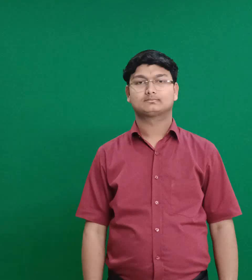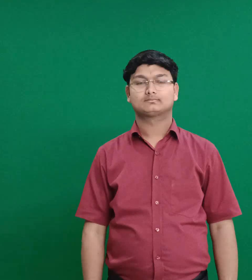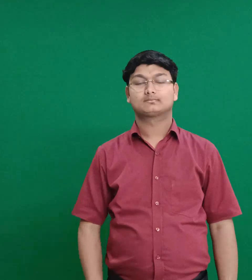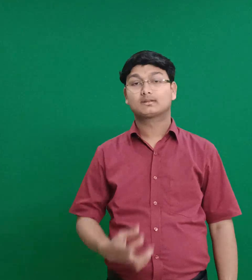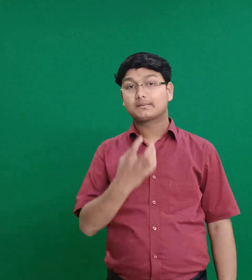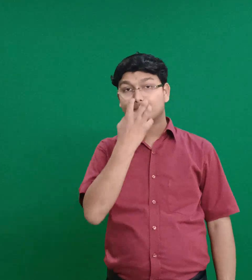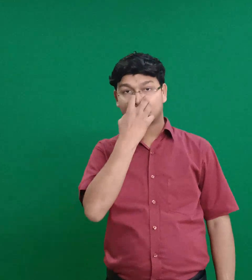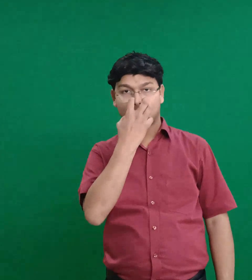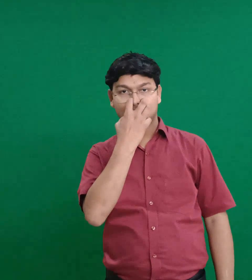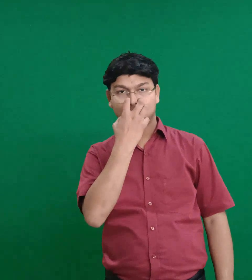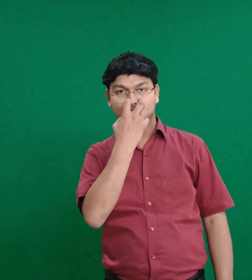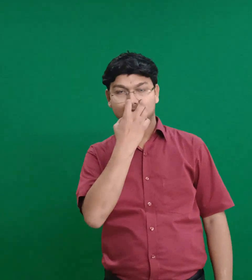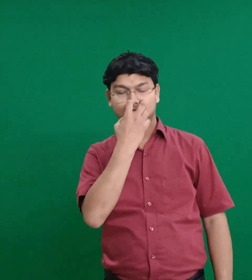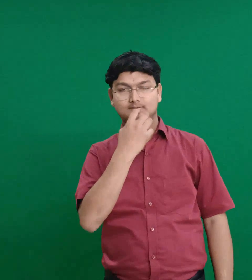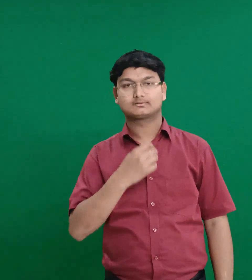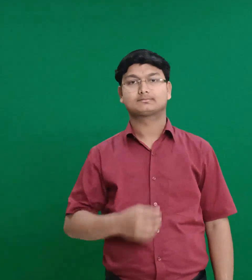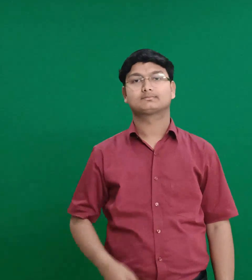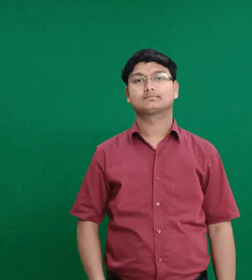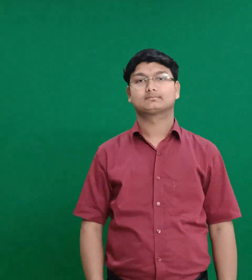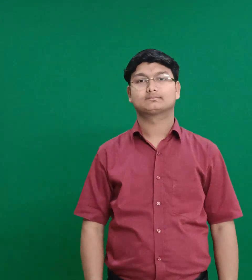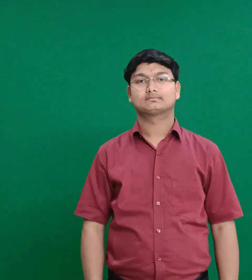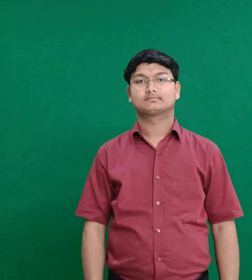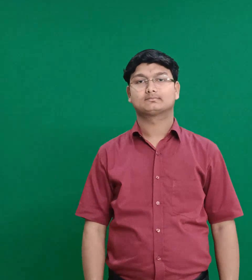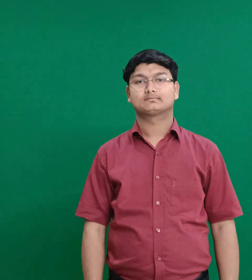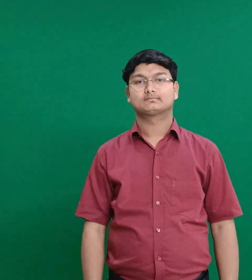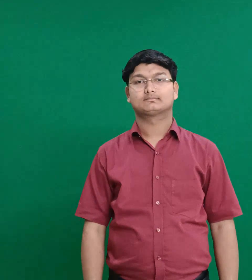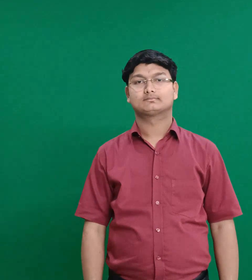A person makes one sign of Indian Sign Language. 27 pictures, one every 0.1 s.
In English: pig
